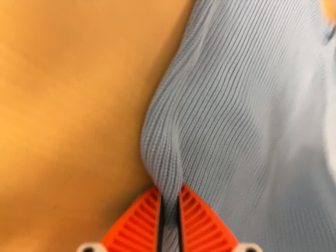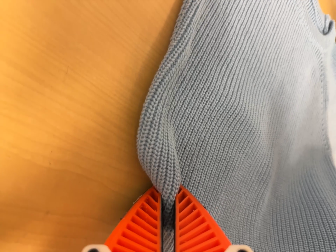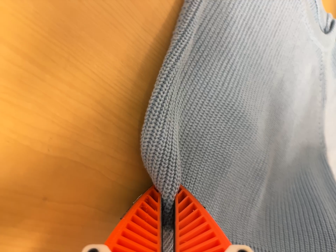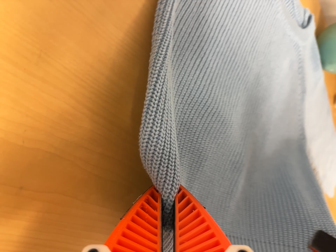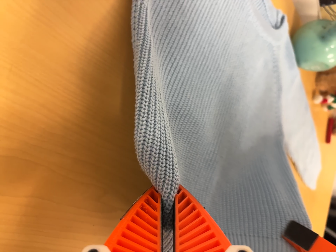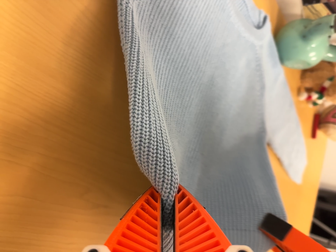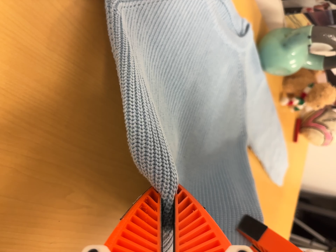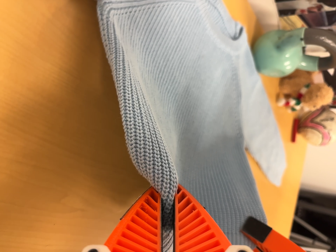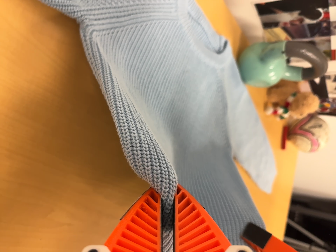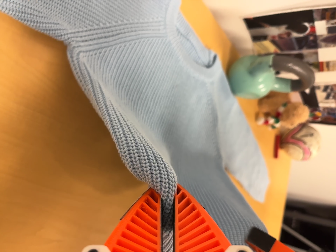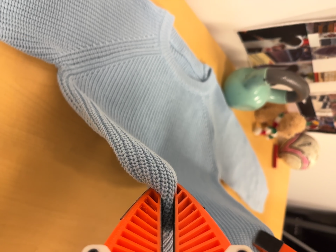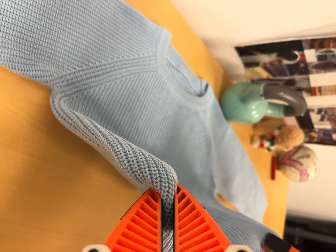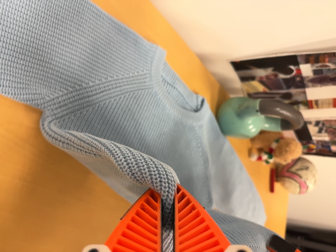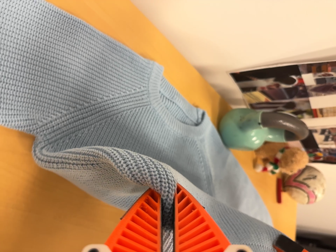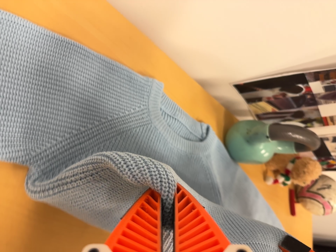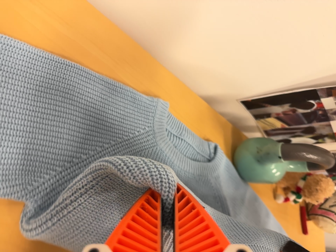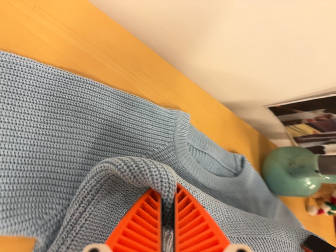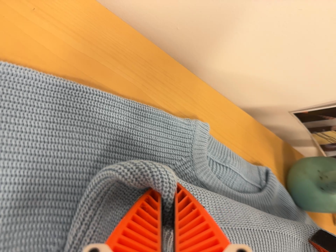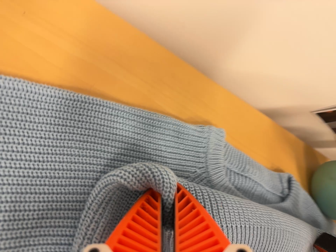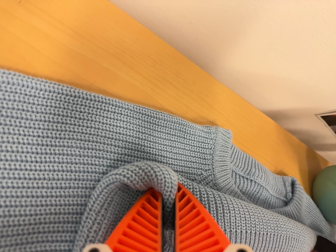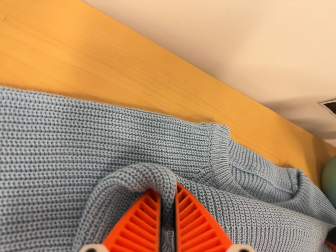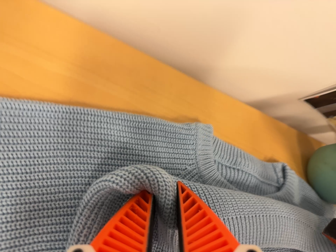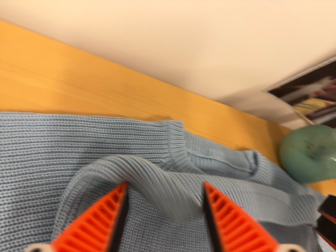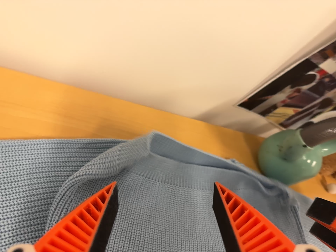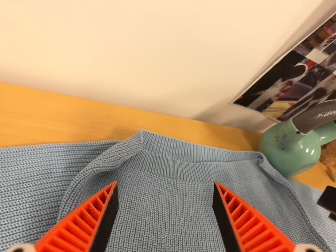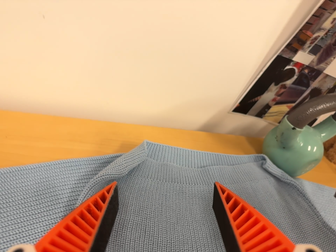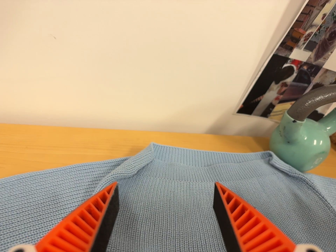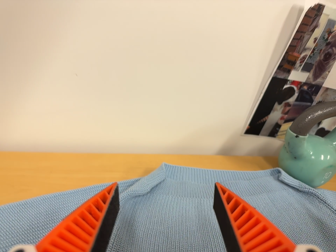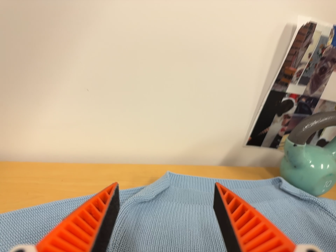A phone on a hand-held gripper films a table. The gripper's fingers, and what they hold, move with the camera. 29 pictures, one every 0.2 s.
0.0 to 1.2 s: The camera travels to its right and backward, about 9 cm, so close, fixed things drift to the left.
1.2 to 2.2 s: The camera travels toward the top of its view and to its right, about 9 cm, so close, fixed things drift downward.
2.2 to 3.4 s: The camera travels forward and toward the top of its view, about 16 cm, so what stands in front looms larger.
3.4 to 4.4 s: The camera travels to its right, about 4 cm, so close, fixed things drift to the left. It rolls about its line of sight by about 15 degrees, and the scene rotates counterclockwise.
4.4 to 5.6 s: The camera pans to its left by about 15 degrees. It travels backward, toward the bottom of its view and to its right, about 22 cm. Its aim tips toward the top of its view by about 35 degrees. It rolls about its line of sight by about 25 degrees, and the scene rotates counterclockwise.
The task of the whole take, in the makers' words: fold up.
The film runs forward here.
